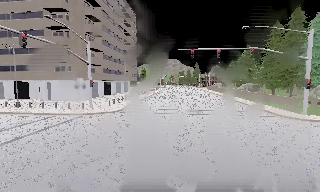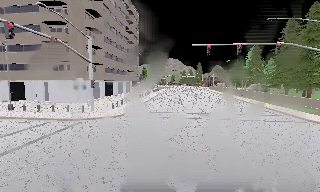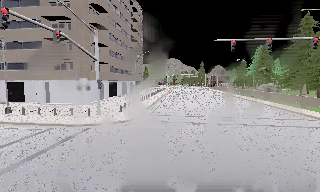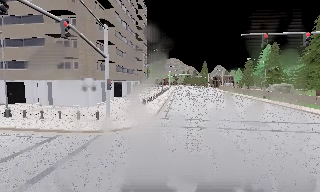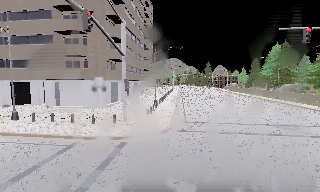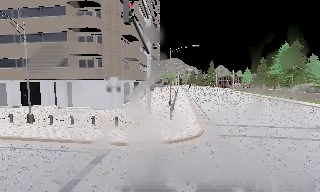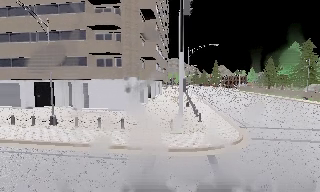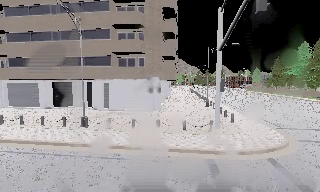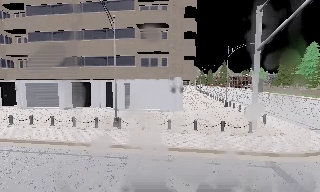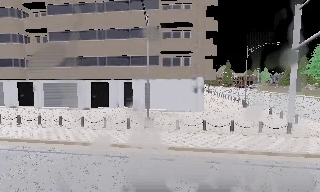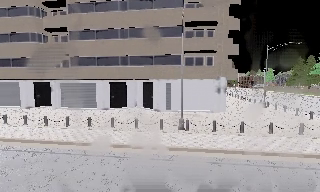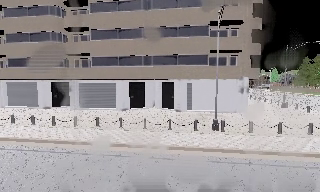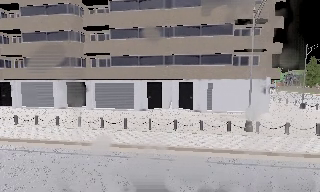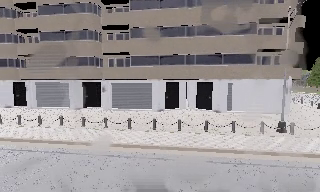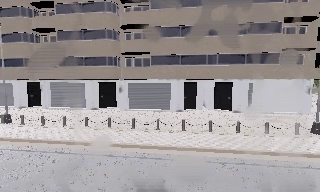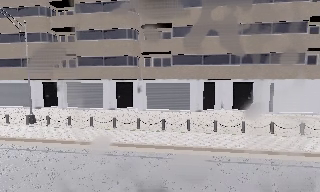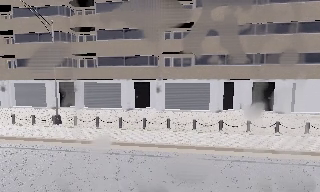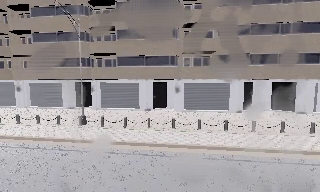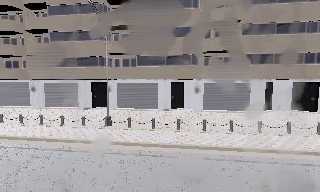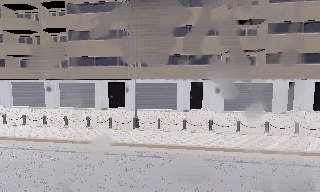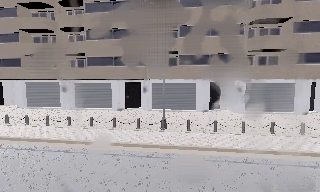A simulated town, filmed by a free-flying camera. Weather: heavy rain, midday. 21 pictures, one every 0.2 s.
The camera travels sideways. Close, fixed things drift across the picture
to the right.
0.0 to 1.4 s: The camera travels to its left and forward, about 15 m, so close, fixed things drift to the right.
1.4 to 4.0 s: The camera travels to its left, about 25 m, so close, fixed things drift to the right.
The film runs forward here.
